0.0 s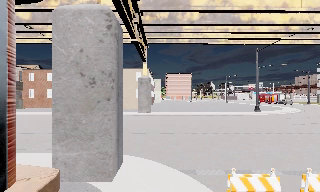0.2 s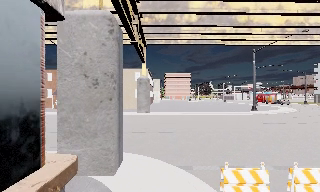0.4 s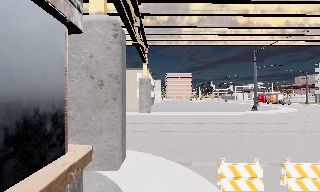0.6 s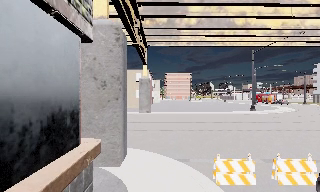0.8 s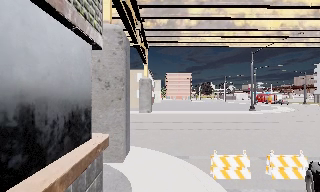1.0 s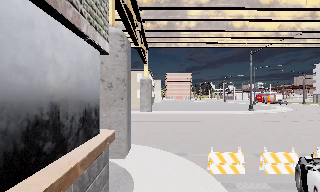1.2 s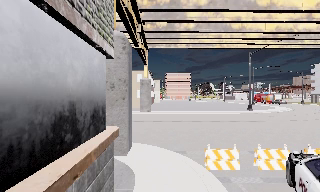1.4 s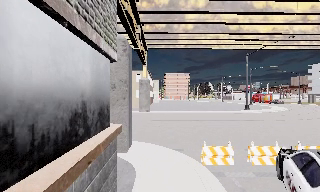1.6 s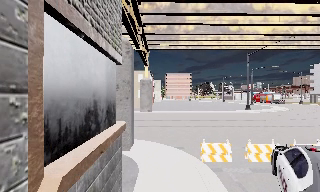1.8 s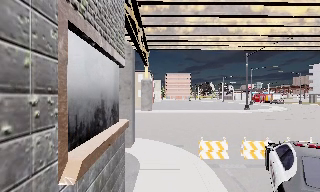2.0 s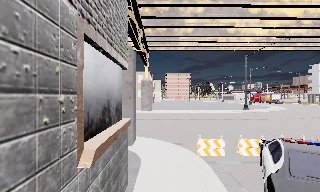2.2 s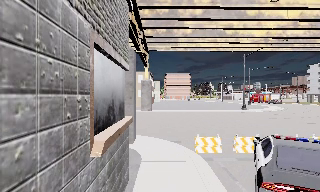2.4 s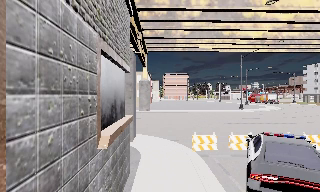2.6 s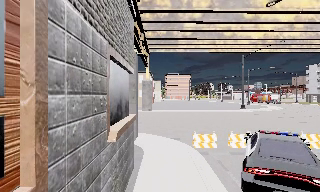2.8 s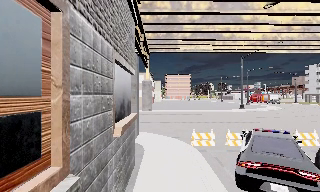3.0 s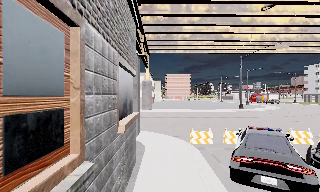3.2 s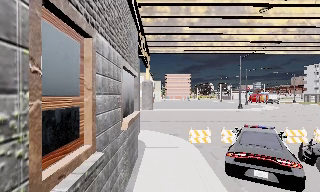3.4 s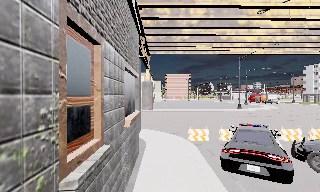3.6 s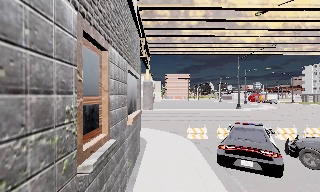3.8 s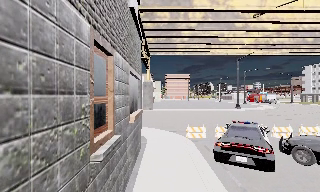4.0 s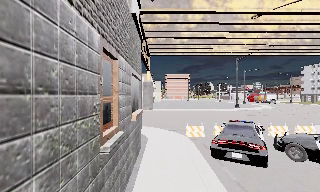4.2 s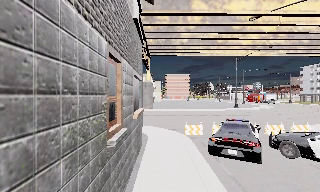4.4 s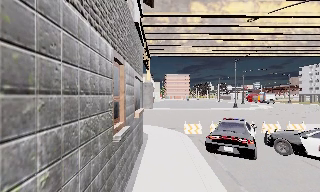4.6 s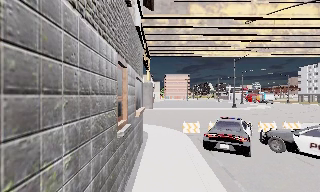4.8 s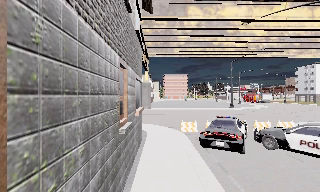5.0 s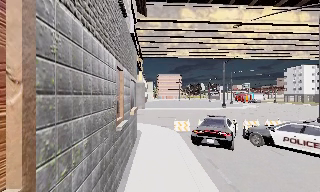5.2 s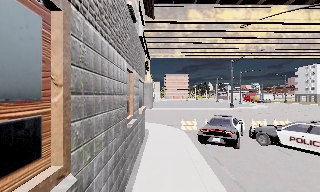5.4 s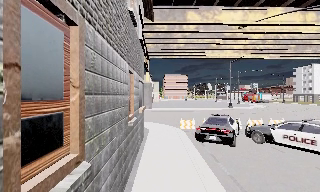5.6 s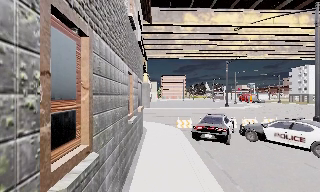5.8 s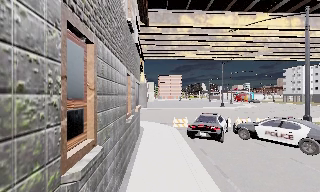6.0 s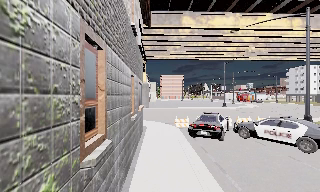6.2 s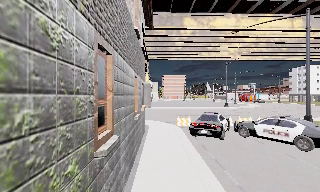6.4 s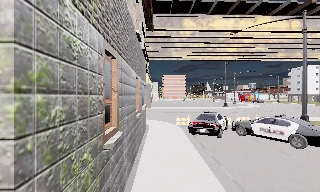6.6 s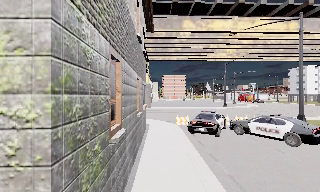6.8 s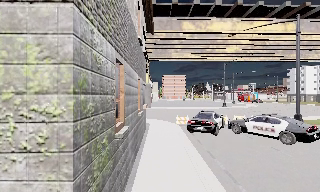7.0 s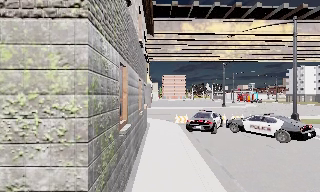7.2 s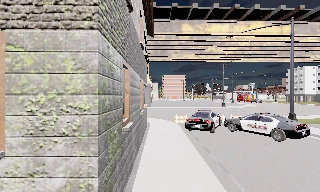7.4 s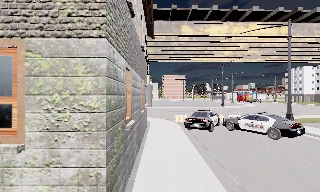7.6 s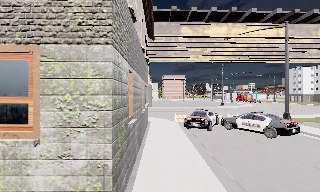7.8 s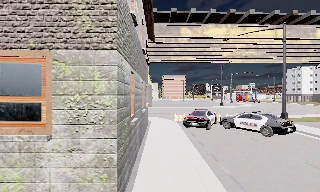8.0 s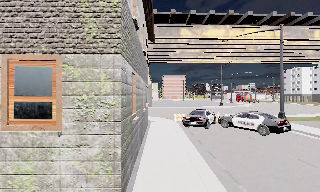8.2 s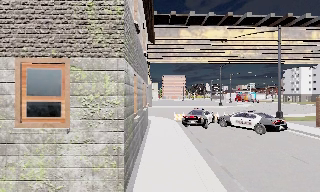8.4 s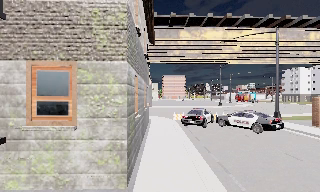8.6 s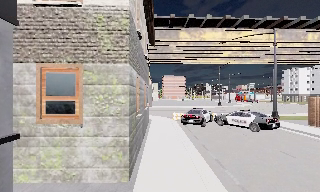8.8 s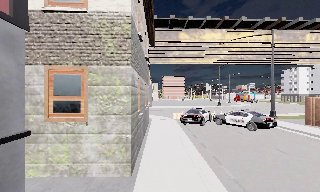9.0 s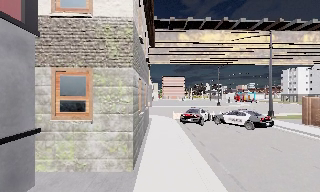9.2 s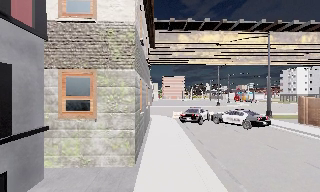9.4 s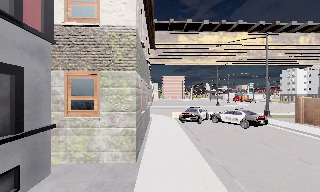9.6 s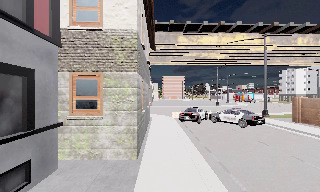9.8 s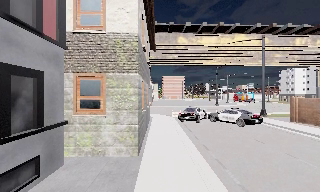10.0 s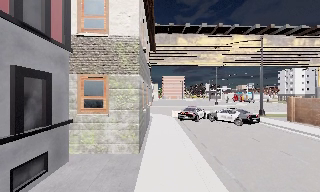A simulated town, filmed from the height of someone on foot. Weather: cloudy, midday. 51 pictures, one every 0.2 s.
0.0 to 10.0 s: The camera travels backward, about 17 m, so what stands in front gets smaller.
The film runs backward here.
